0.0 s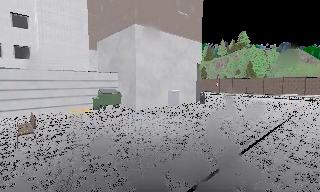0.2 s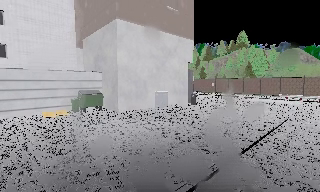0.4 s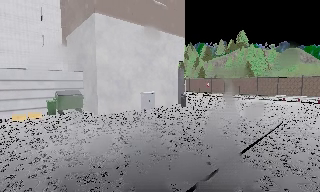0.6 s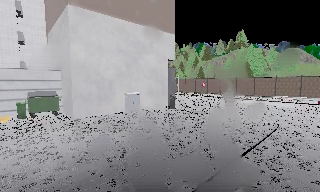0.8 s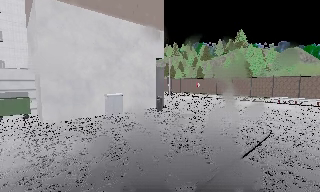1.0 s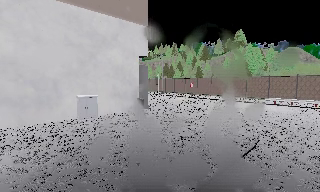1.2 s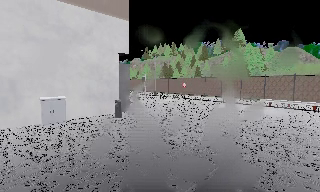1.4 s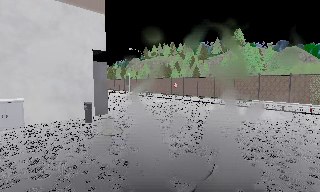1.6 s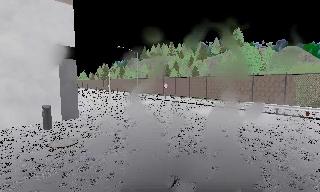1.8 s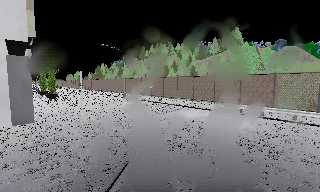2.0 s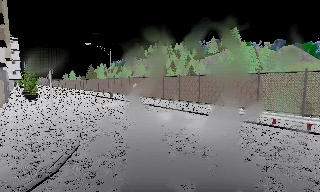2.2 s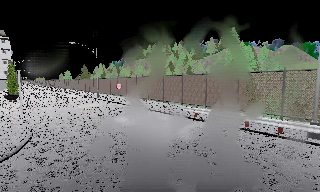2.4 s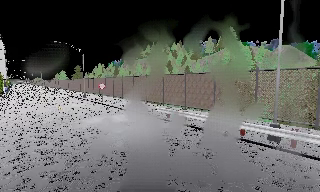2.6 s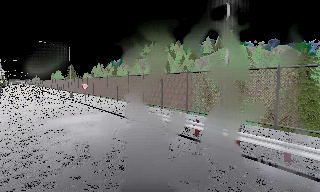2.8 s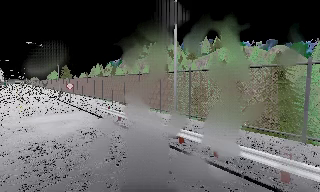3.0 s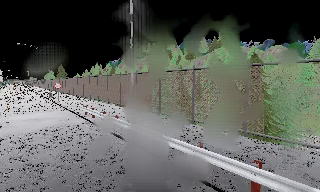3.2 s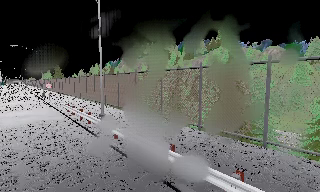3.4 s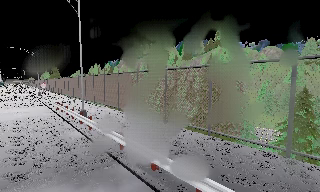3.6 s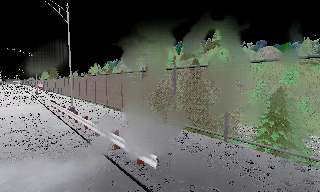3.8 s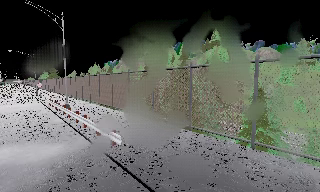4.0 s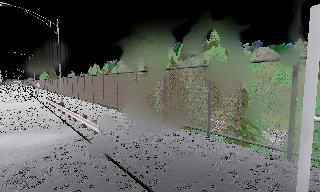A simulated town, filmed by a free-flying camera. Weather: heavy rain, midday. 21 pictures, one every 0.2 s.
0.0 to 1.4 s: The camera travels to its right and forward, about 12 m, so close, fixed things drift to the left.
1.4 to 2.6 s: The camera travels to its right, about 12 m, so close, fixed things drift to the left.
2.6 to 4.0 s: The camera travels to its right and backward, about 13 m, so close, fixed things drift to the left.
The film runs backward here.
